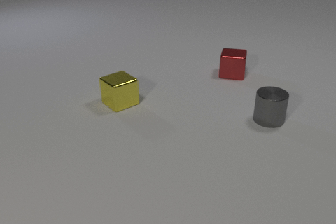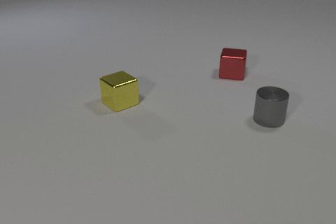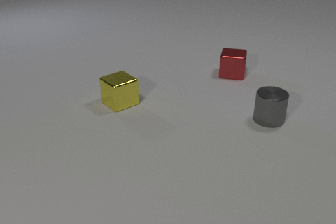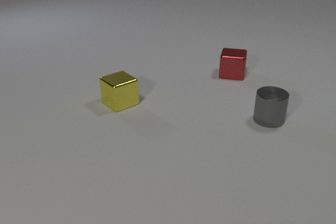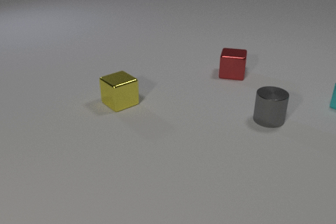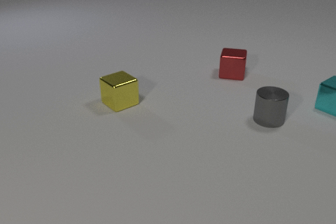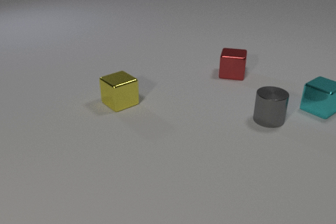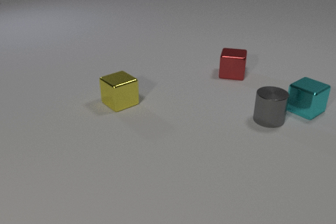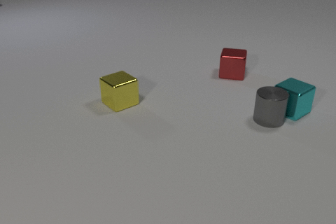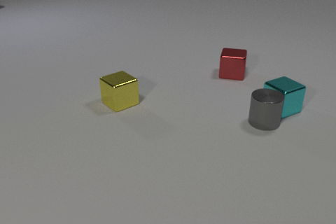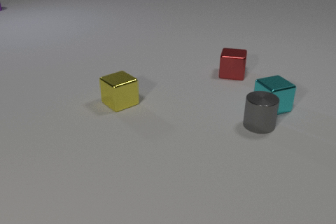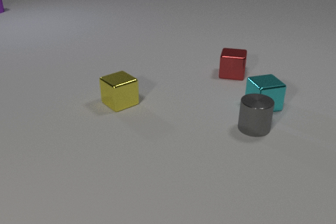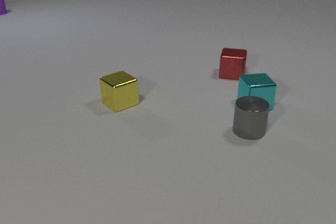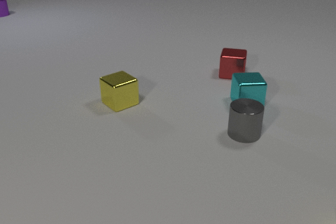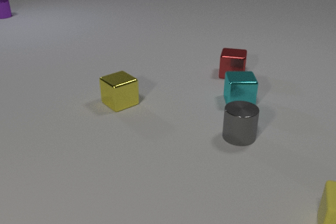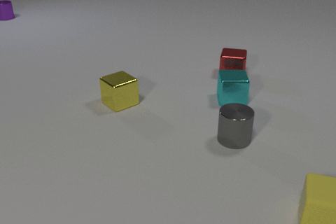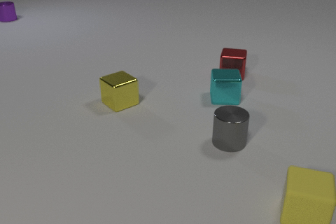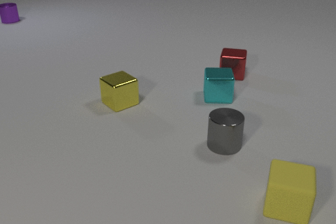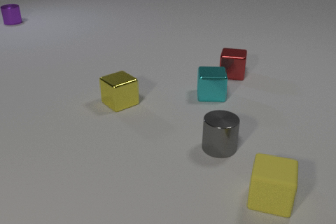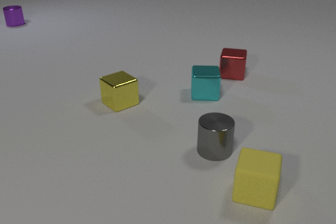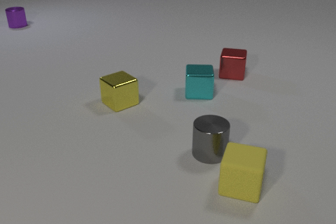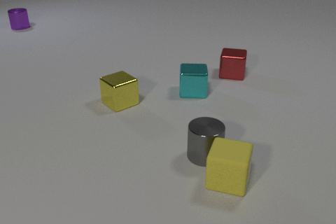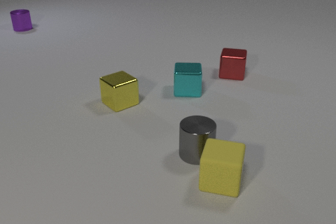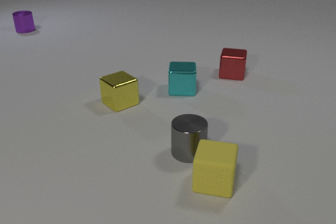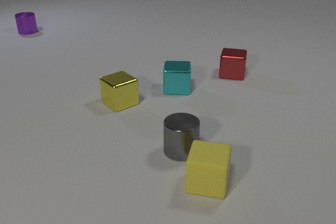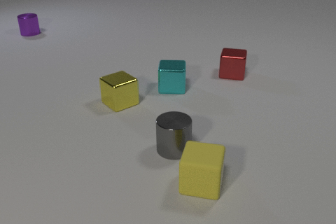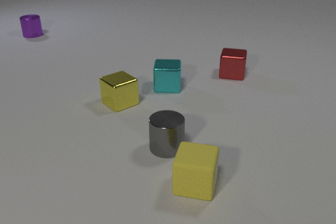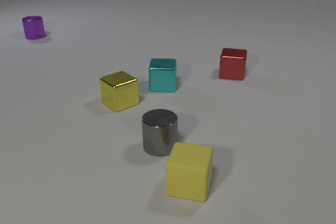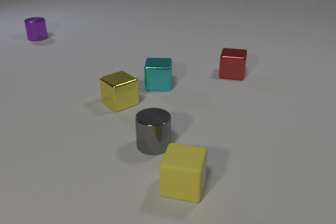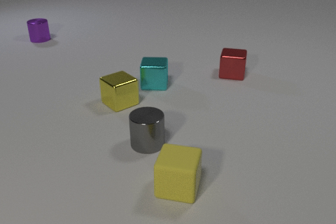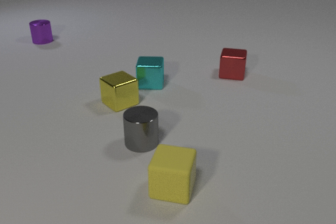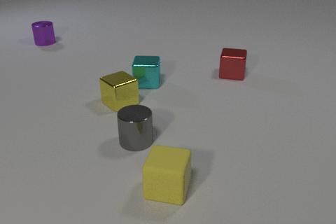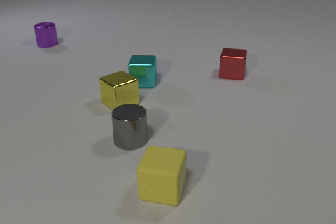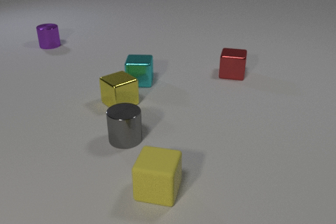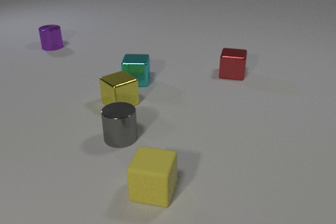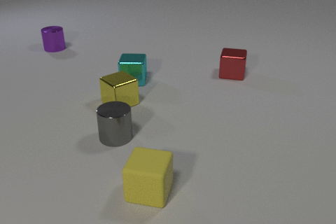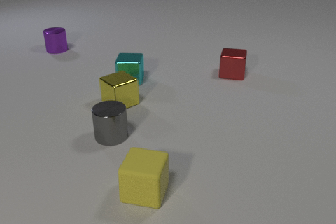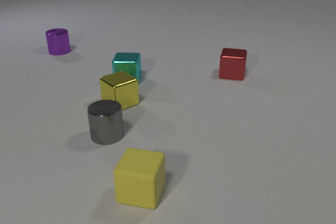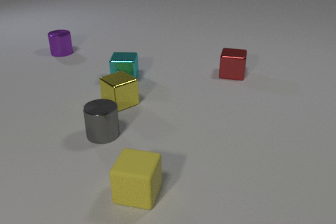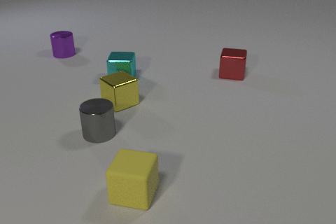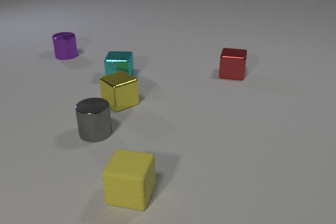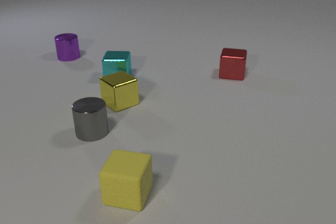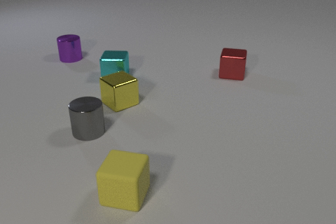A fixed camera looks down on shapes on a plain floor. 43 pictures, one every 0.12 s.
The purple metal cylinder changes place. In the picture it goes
toward the camera.
The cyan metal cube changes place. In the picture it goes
to the left.
0.00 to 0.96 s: The cyan metal cube comes in at the right edge, slides to the left and toward the camera. The cyan metal cube and the gray metal cylinder collide.
0.96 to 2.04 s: The cyan metal cube slides to the left, spins so that its near face slides to the left, clockwise seen from above. The gray metal cylinder slides toward the camera and to the left. The purple metal cylinder comes in at the left edge, slides toward the camera. The yellow rubber cube comes in at the right edge, slides to the left.
2.04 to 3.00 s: The cyan metal cube slides to the left. The gray metal cylinder slides to the left. The purple metal cylinder slides toward the camera. The yellow rubber cube slides to the left. The gray metal cylinder and the yellow rubber cube collide.
3.00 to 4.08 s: The cyan metal cube slides to the left and away from the camera. The gray metal cylinder slides to the left and away from the camera. The purple metal cylinder slides toward the camera and to the right. The yellow rubber cube slides to the left.
4.08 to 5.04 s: The cyan metal cube slides to the left and away from the camera. The gray metal cylinder slides to the left and away from the camera. The purple metal cylinder slides toward the camera and to the right. The yellow rubber cube slides to the left.
How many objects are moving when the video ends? 4.
What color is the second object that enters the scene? purple.
What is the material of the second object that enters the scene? metal.
